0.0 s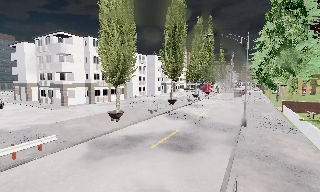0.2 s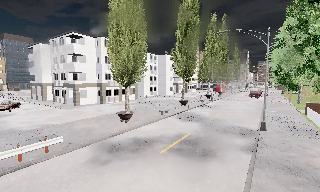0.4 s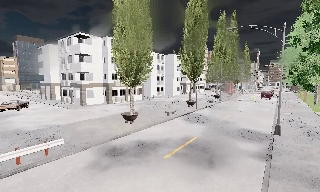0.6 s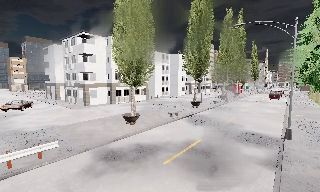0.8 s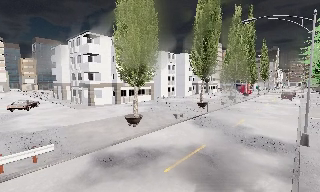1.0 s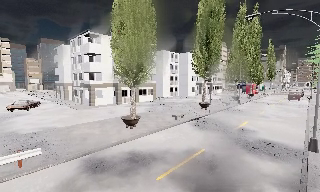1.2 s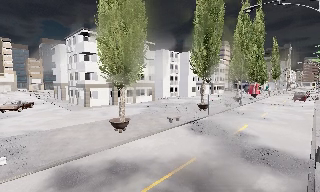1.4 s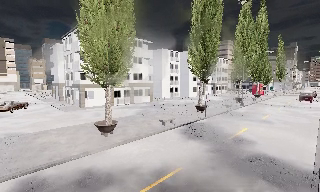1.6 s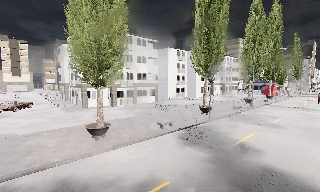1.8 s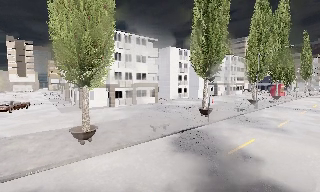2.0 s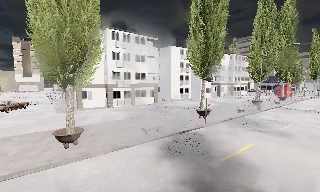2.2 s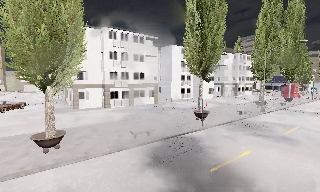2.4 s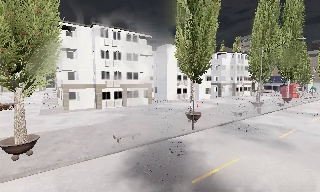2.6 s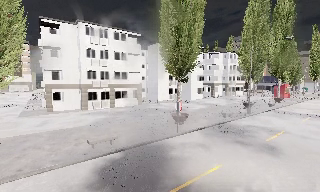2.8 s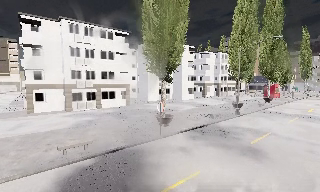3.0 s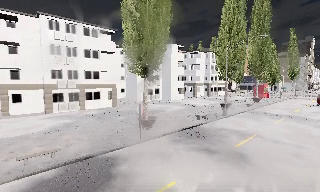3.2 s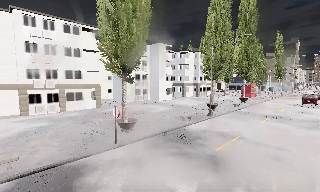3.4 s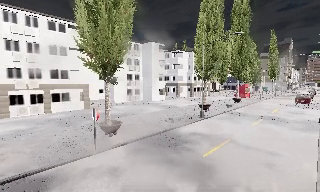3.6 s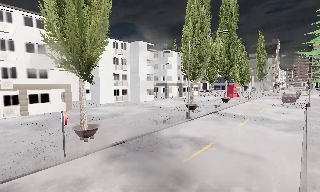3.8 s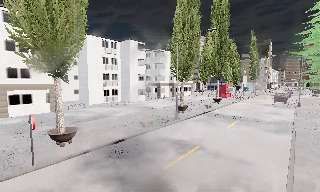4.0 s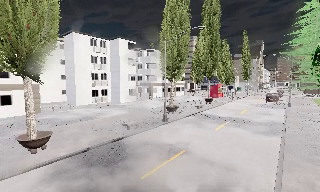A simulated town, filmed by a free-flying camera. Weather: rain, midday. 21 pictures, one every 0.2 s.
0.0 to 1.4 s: The camera pans to its left, which is counterclockwise from overhead, by about 15 degrees. It travels forward and to its right, about 6 m, so what stands in front looms larger. It gains speed.
1.4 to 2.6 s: The camera travels to its right and forward, about 7 m, so close, fixed things drift to the left.
2.6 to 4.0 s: The camera swings to its right by about 15 degrees, and the scene slides to the left. It travels to its right and forward, about 7 m, so close, fixed things drift to the left.
The film runs forward here.
